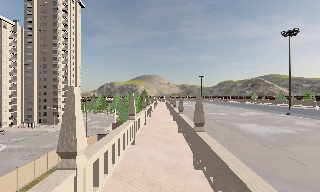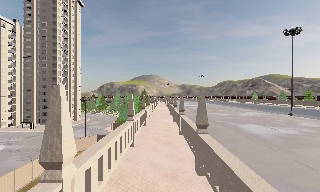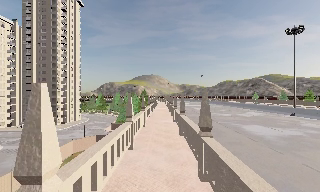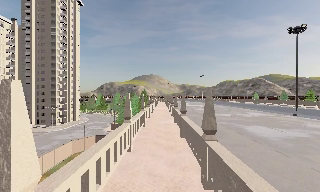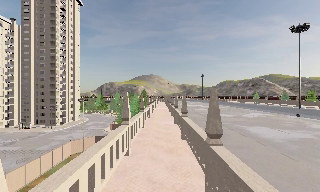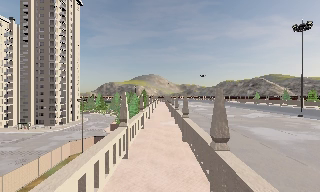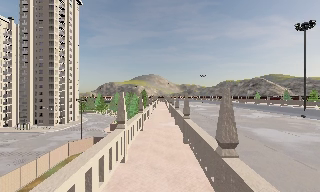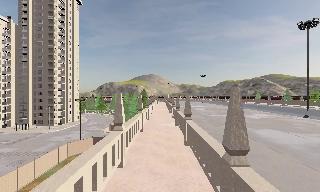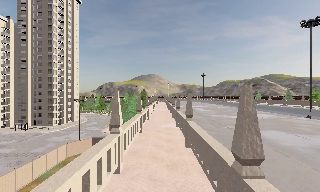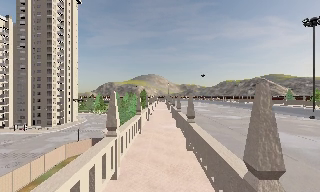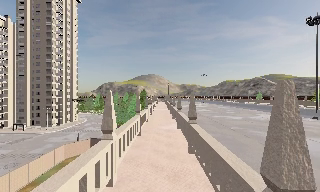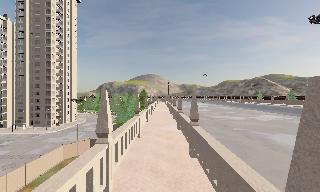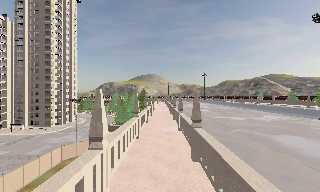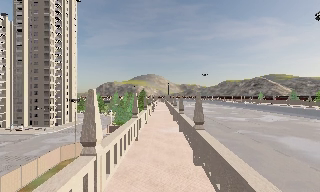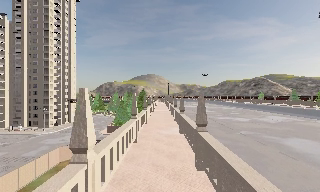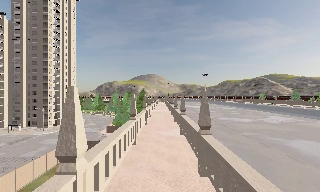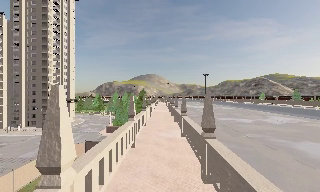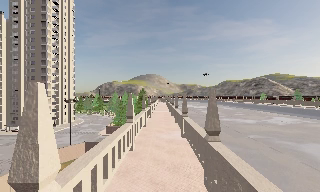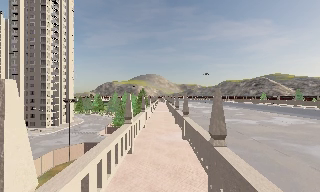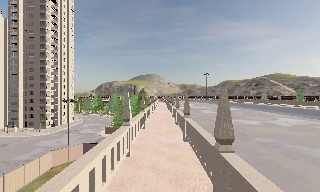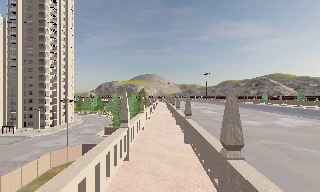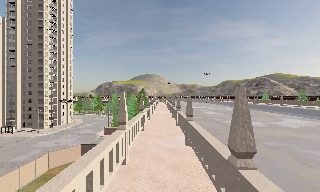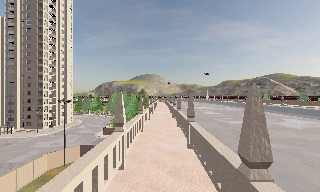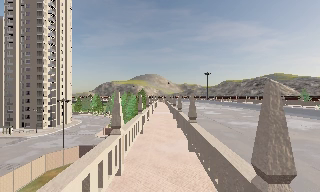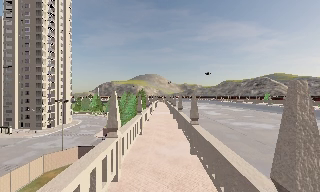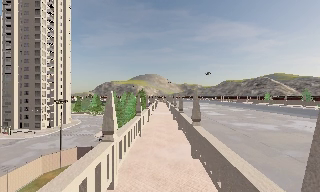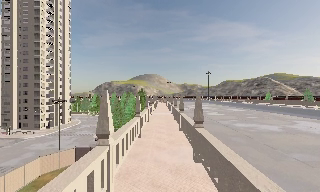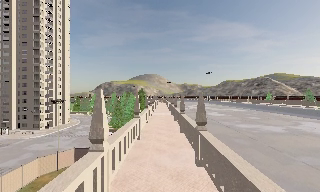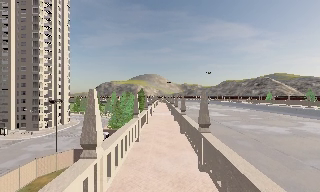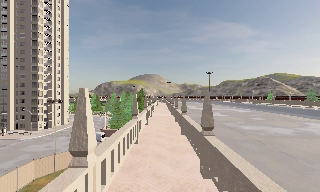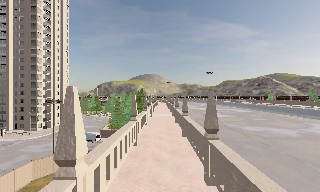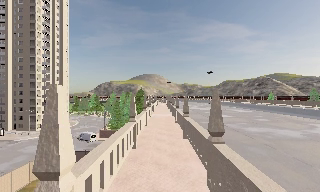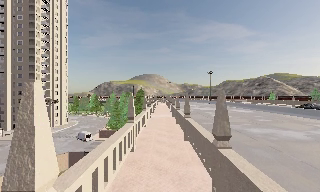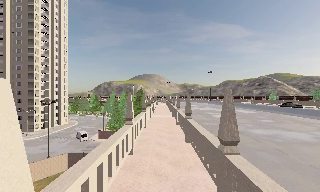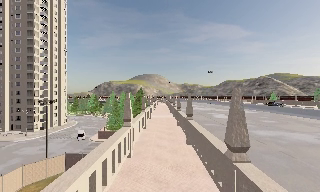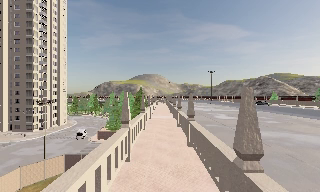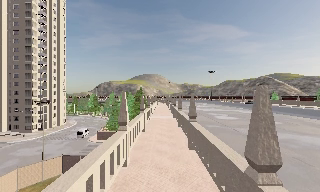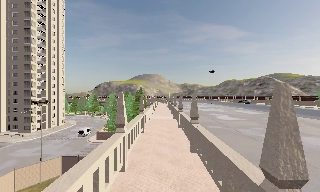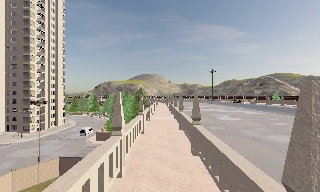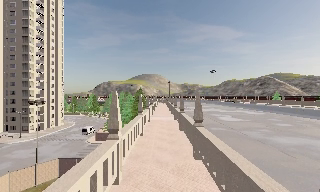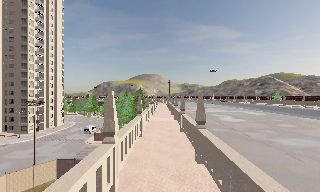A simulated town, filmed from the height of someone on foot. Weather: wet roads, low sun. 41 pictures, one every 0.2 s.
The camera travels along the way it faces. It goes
forward.
0.0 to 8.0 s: The camera travels forward, about 16 m, so what stands in front looms larger.
The film runs forward here.
